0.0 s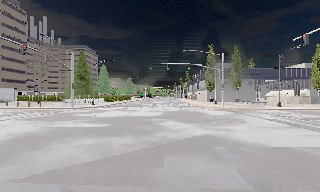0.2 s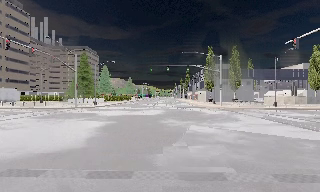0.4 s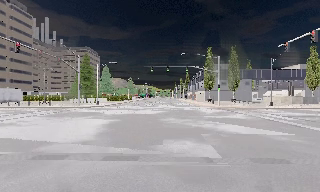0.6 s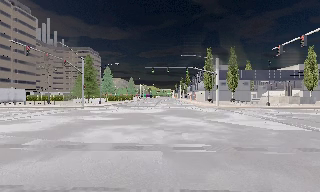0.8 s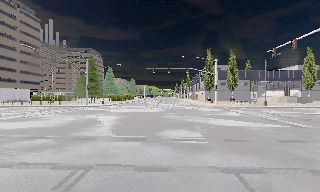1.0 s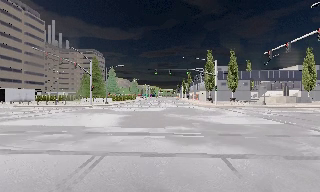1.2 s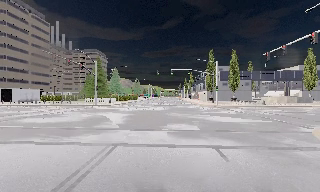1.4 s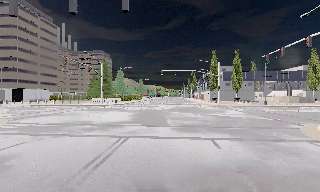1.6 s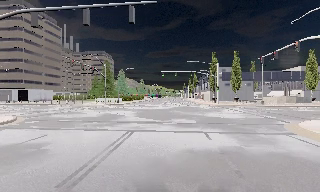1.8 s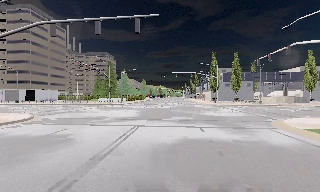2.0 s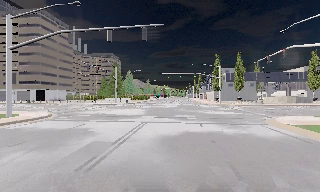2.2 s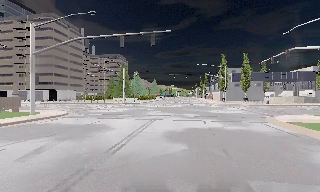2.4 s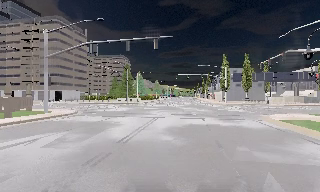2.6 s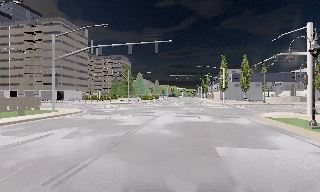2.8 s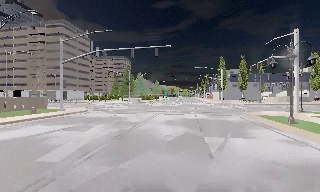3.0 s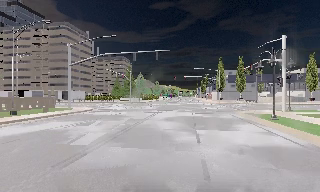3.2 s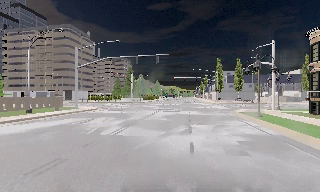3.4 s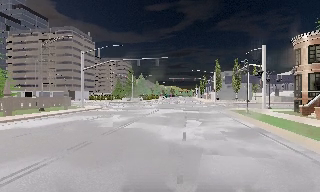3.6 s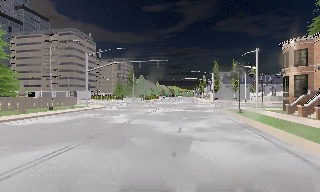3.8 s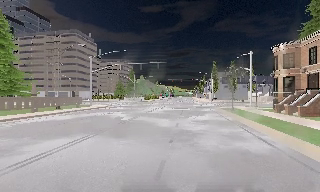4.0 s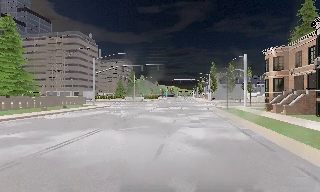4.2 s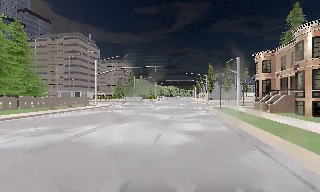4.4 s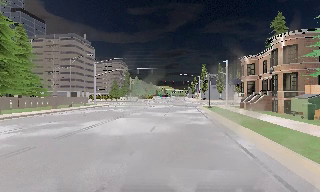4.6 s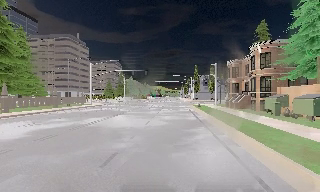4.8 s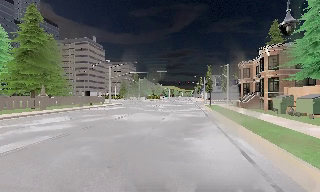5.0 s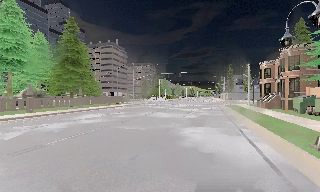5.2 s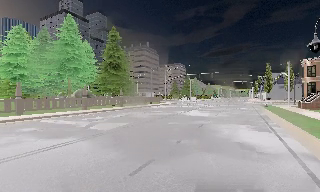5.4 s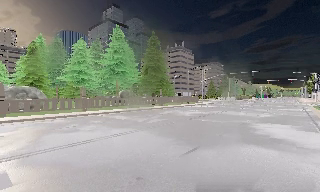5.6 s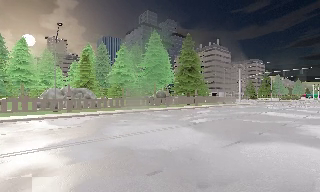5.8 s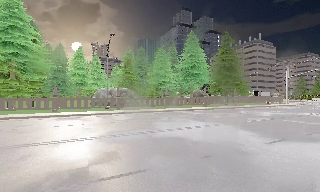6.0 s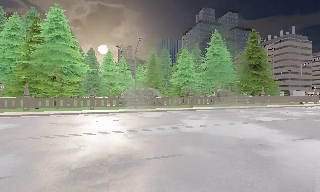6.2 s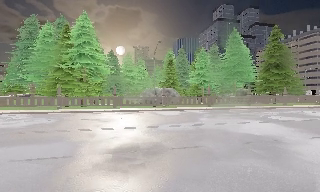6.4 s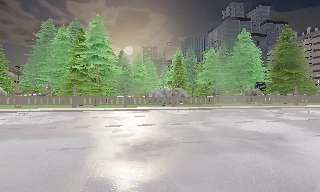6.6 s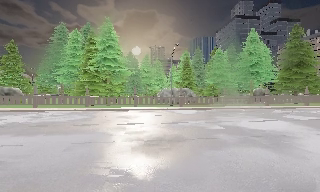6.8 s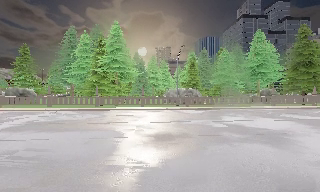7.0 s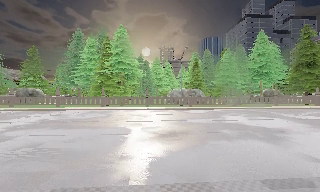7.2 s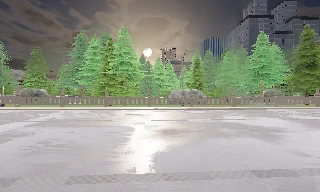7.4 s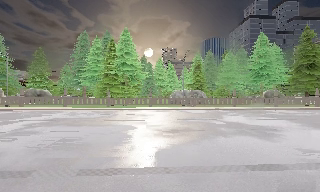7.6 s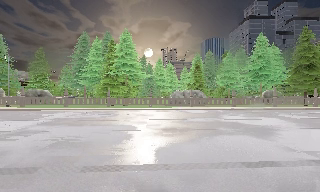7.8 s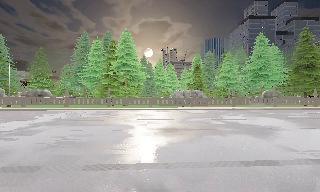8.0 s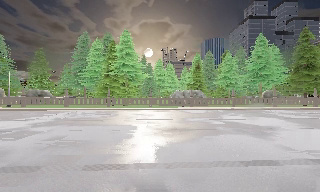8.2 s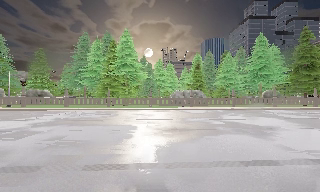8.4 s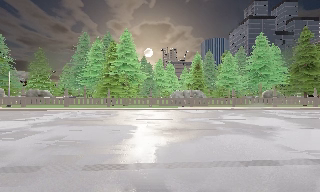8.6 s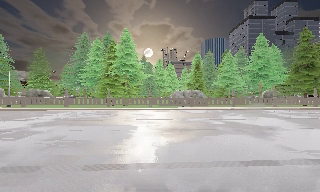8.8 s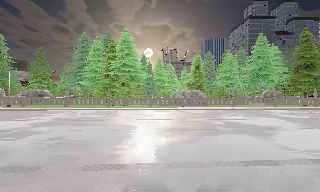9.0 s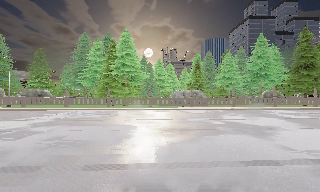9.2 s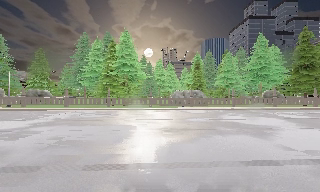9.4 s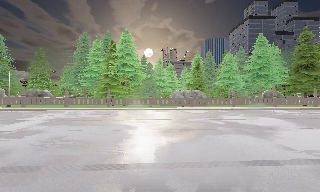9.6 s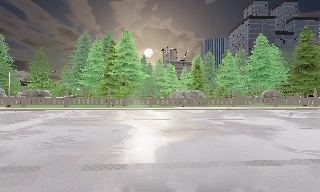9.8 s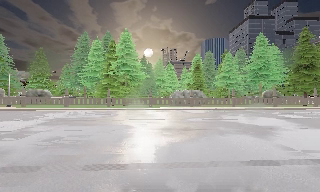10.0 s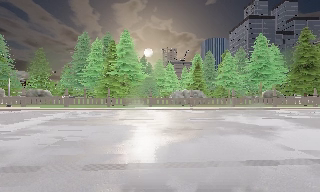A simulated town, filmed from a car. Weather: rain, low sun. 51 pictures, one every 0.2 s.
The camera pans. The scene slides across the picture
to the right.
The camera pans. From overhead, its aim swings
counterclockwise.
0.0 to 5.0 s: The camera pans to its left, which is counterclockwise from overhead, by about 15 degrees. It travels backward, about 30 m, so what stands in front gets smaller. It gains speed.
5.0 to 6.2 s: The scene slides to the right, as the camera pans about 60 degrees to its left. It travels backward and to its left, about 7 m. It loses speed.
6.2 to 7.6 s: The camera travels backward, about 3.5 m, so what stands in front gets smaller. It loses speed.
7.6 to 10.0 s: The camera keeps its place and its aim.
The film runs backward here.
